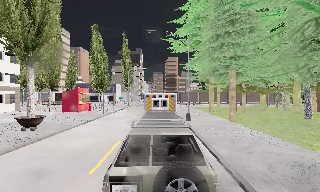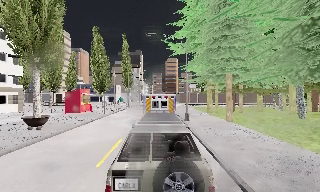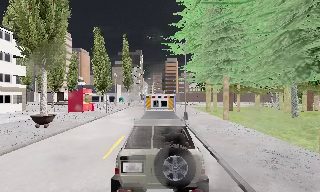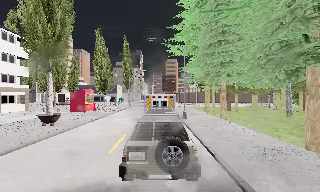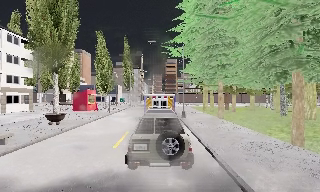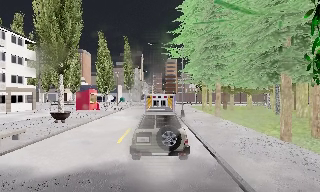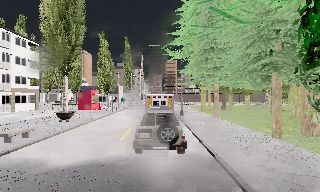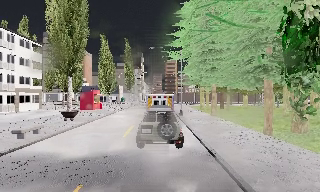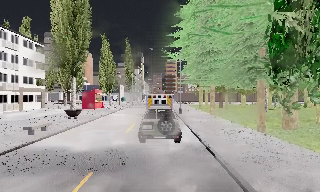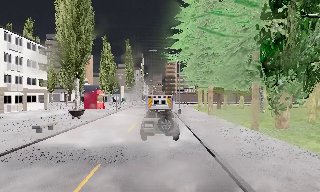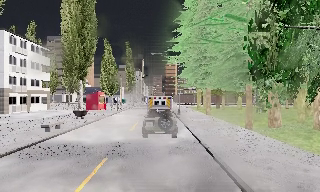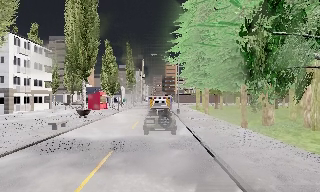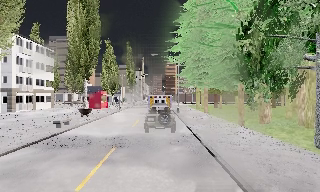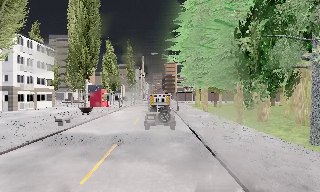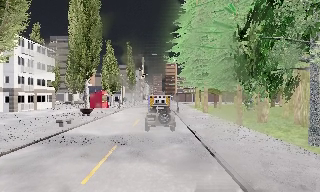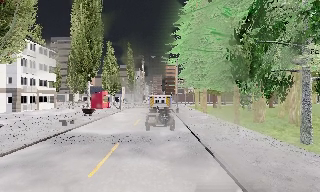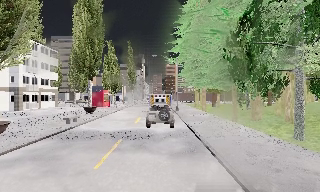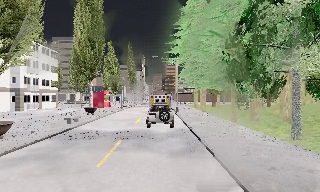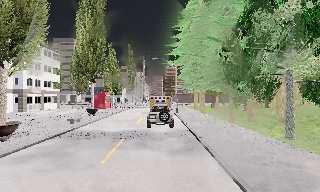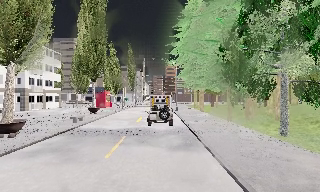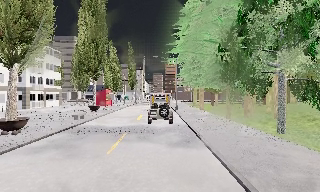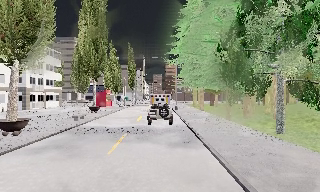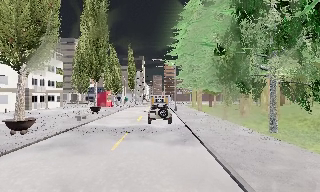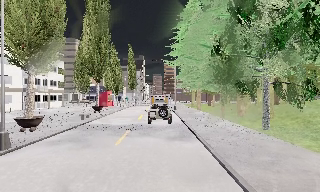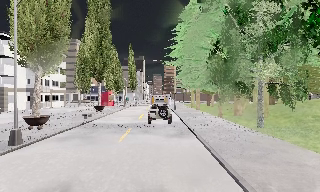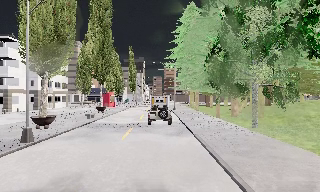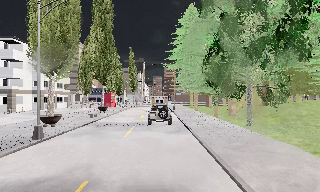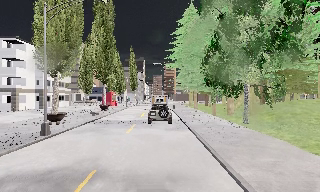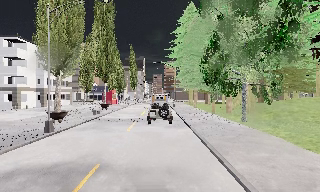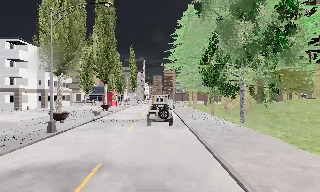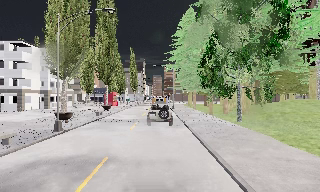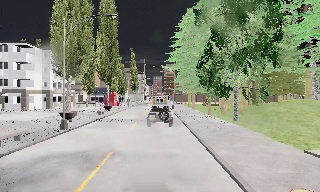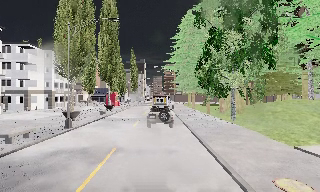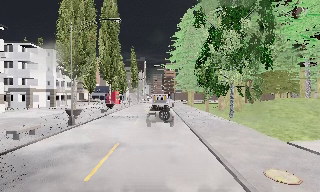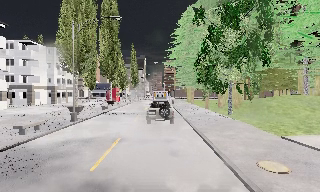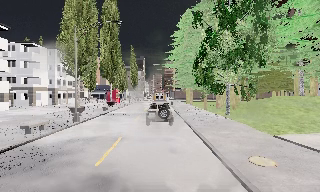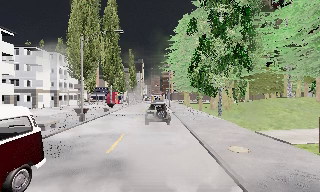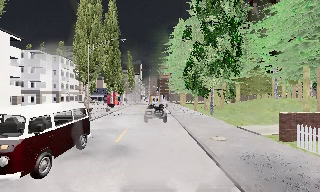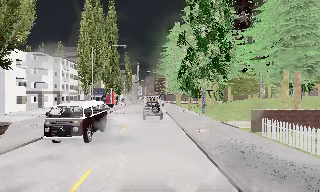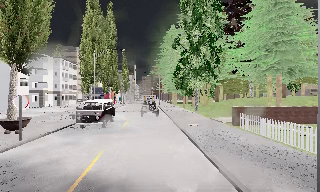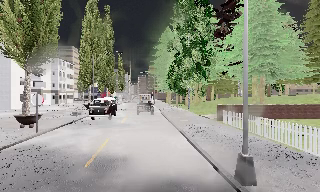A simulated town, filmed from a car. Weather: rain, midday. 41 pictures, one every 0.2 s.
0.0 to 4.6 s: The camera travels backward, about 11 m, so what stands in front gets smaller. It loses speed.
4.6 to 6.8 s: The camera travels backward, about 5 m, so what stands in front gets smaller.
6.8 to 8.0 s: The camera travels backward, about 9 m, so what stands in front gets smaller. It gains speed.
The film runs backward here.
